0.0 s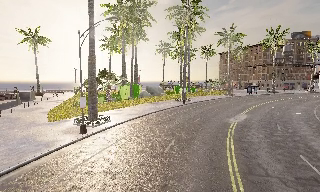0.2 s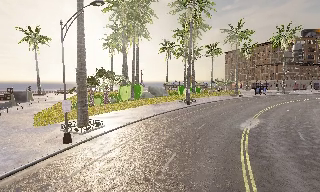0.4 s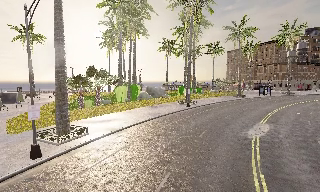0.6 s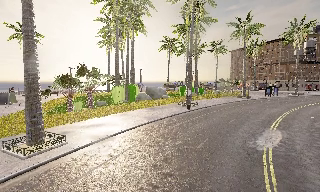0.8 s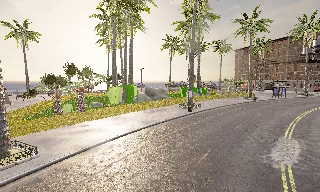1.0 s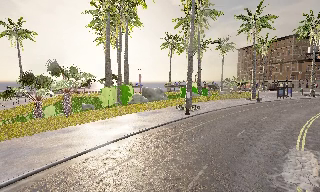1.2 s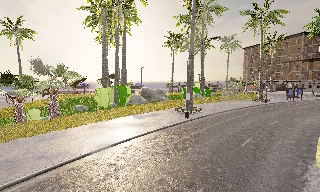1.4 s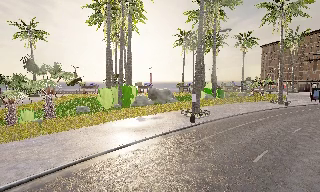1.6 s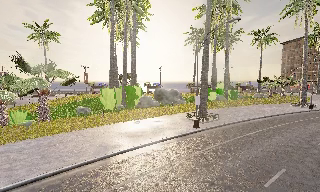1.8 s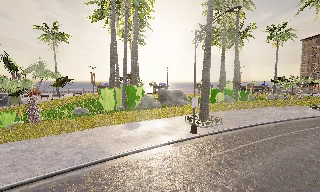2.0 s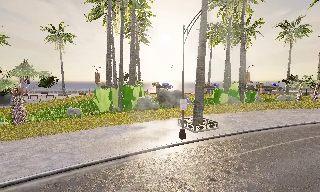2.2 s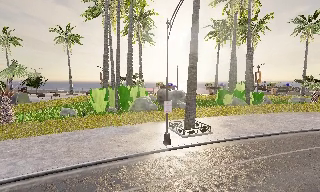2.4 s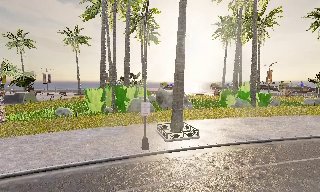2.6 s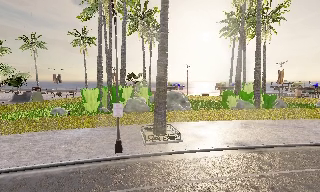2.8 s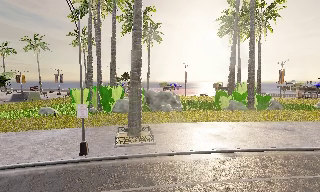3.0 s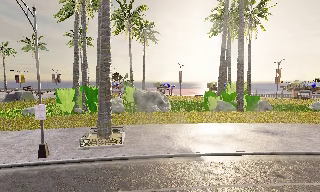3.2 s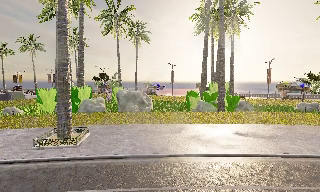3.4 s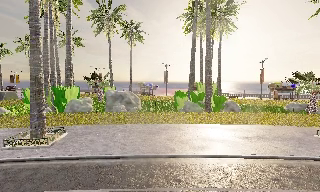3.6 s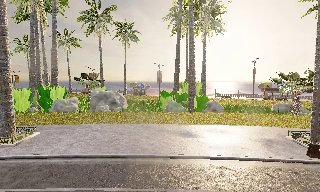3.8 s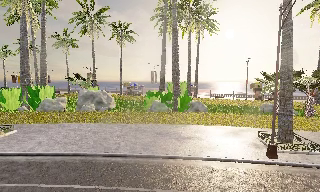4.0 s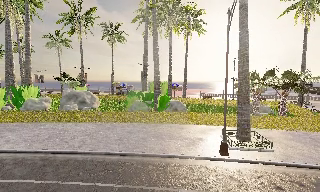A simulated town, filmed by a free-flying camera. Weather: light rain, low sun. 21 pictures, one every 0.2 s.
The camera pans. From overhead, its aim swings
counterclockwise.
0.0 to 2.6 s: The camera pans to its left, which is counterclockwise from overhead, by about 40 degrees. It travels forward and to its right, about 25 m.
2.6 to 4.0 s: The camera travels to its right, about 16 m, so close, fixed things drift to the left.
The film runs backward here.
